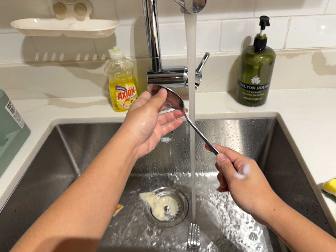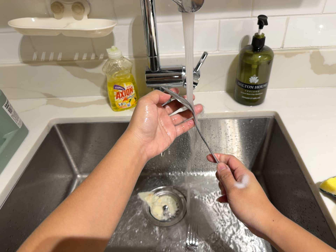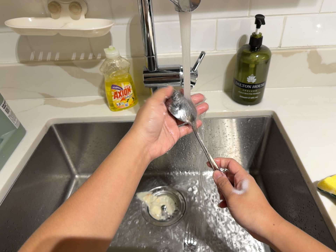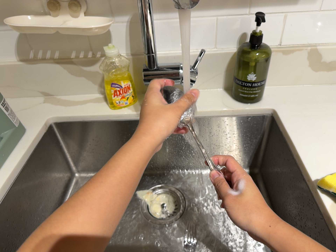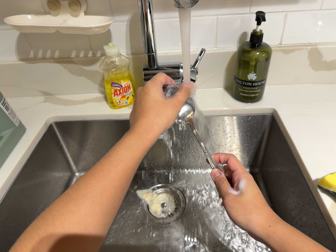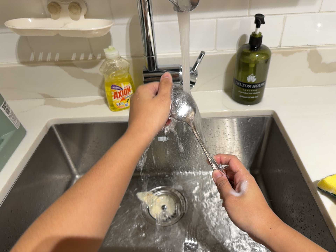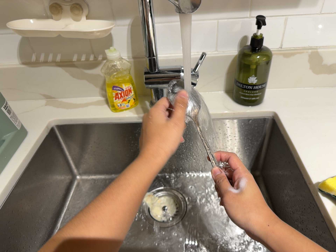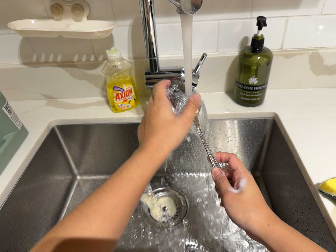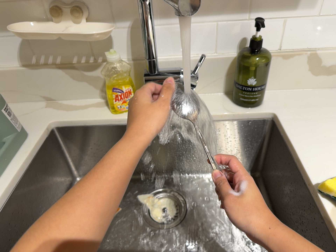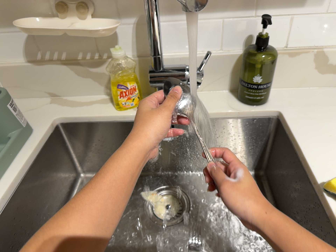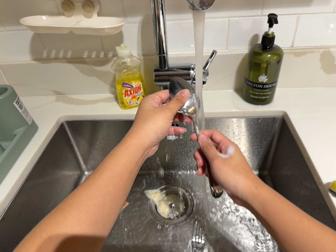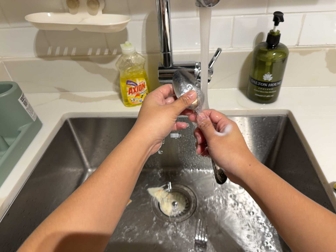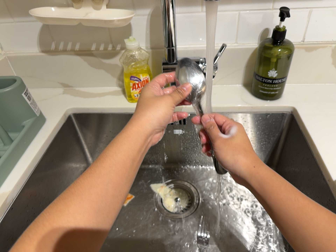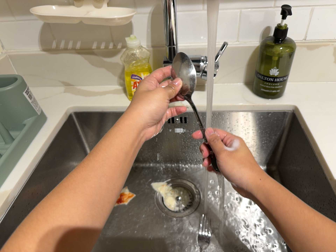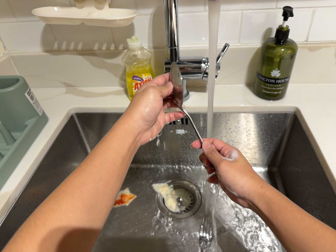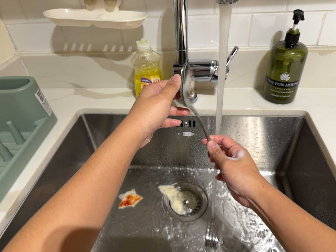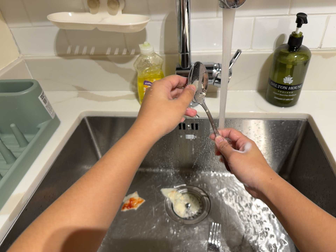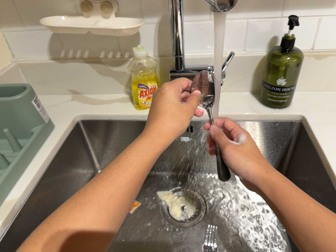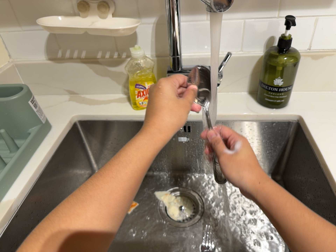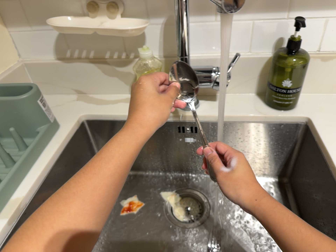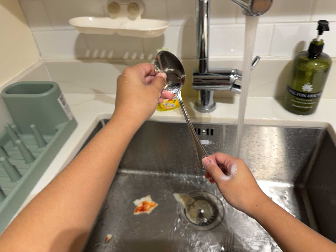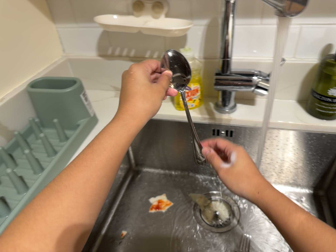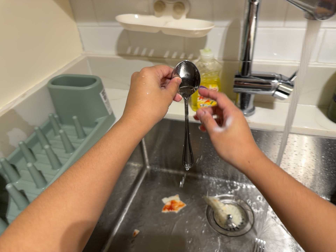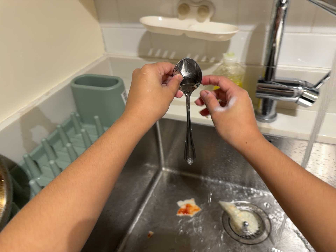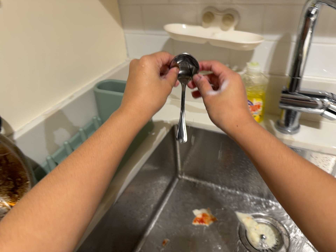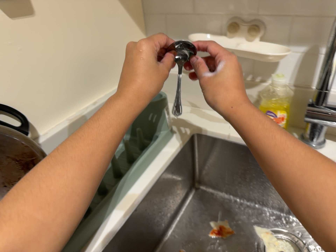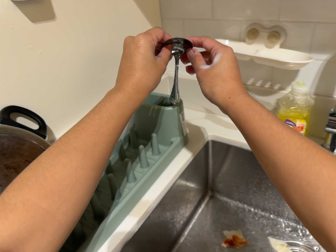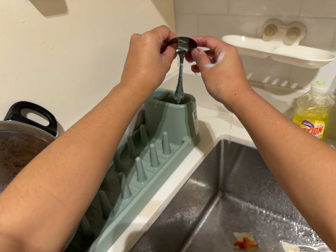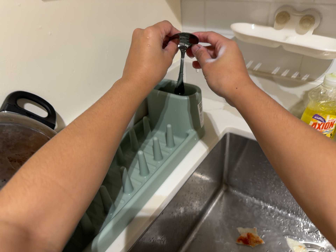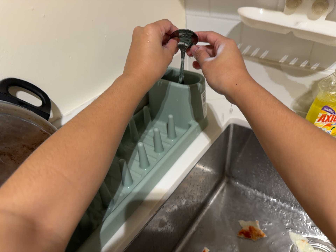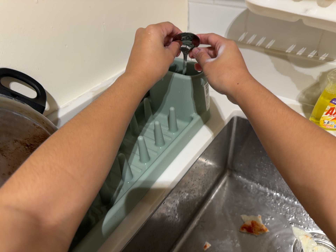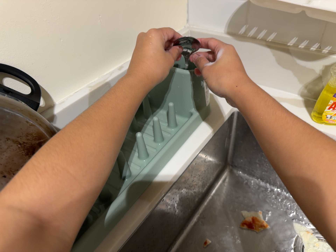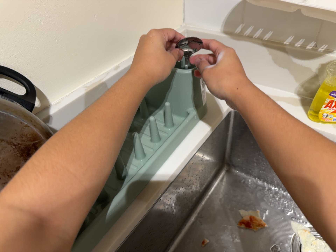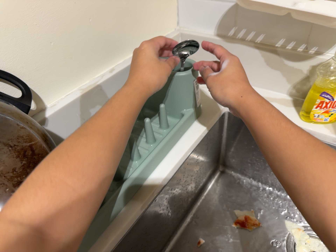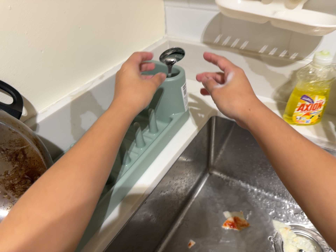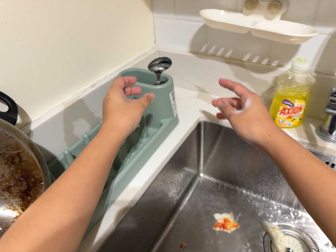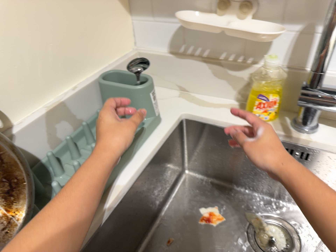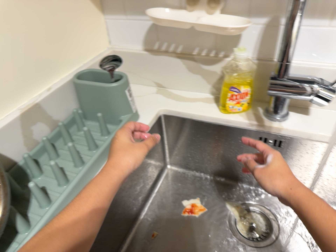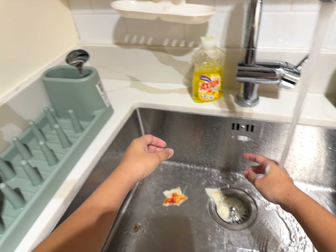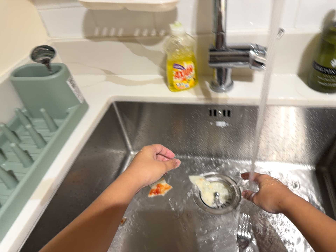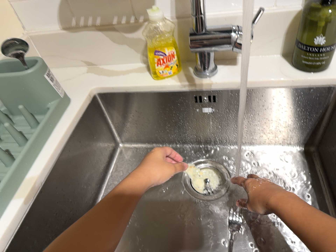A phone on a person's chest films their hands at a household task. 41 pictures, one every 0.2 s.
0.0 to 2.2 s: The camera shifts only a little, or ends up much as it began.
2.2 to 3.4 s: The camera shifts only a little, or ends up much as it began.
3.4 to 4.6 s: The camera pans to its left by about 10 degrees. It travels to its left, about 6 cm, so close, fixed things drift to the right. It rolls about its line of sight by about 10 degrees, and the scene rotates clockwise.
4.6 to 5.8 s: The scene slides to the right, as the camera pans about 10 degrees to its left. It travels forward and to its left, about 9 cm, so what stands in front looms larger. It rolls about its line of sight by about 10 degrees, and the scene rotates clockwise.
5.8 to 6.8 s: The camera shifts only a little, or ends up much as it began.
6.8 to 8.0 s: The camera swings to its right by about 15 degrees, and the scene slides to the left. It travels to its right, about 12 cm, so close, fixed things drift to the left. It rolls about its line of sight by about 20 degrees, and the scene rotates counterclockwise.
The film runs forward here.
